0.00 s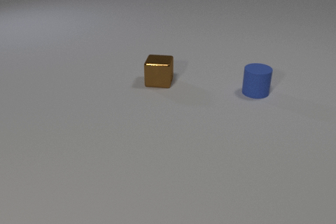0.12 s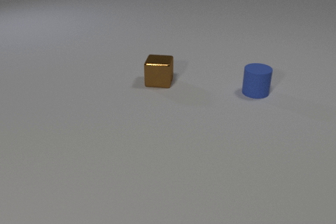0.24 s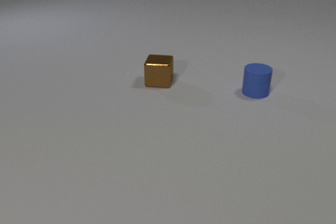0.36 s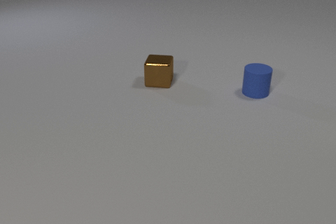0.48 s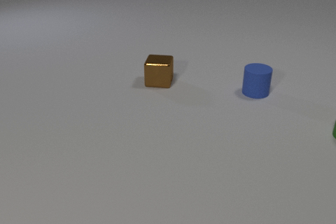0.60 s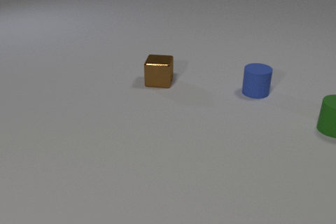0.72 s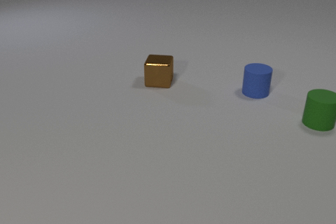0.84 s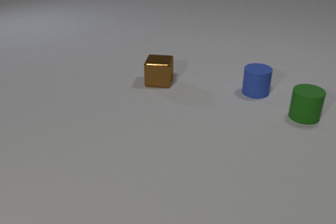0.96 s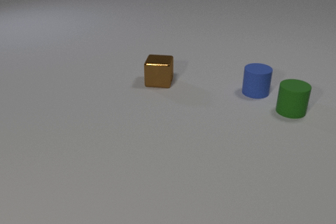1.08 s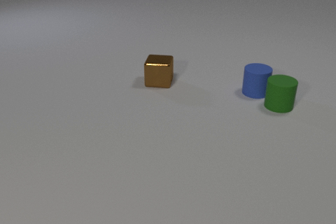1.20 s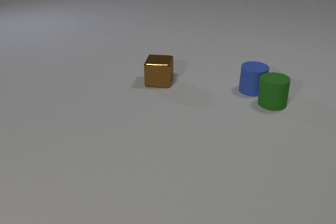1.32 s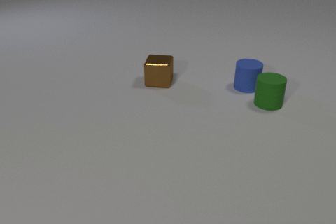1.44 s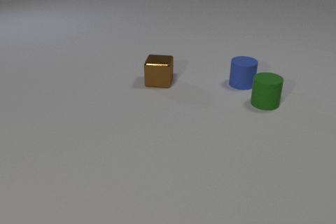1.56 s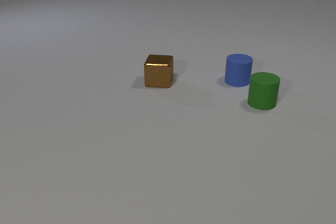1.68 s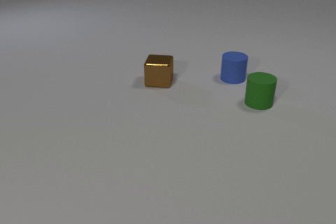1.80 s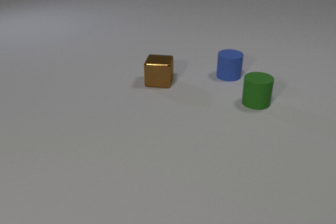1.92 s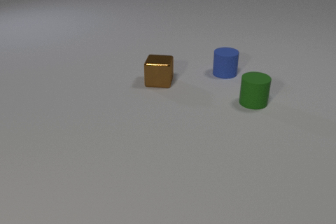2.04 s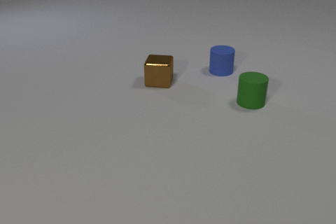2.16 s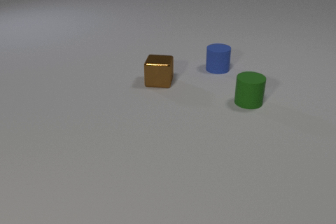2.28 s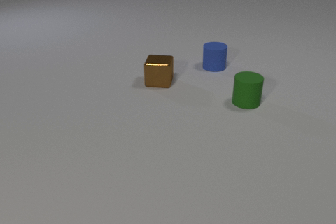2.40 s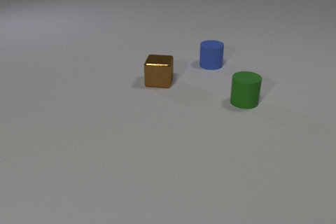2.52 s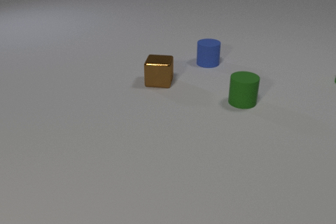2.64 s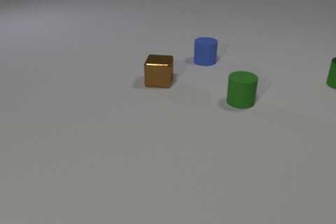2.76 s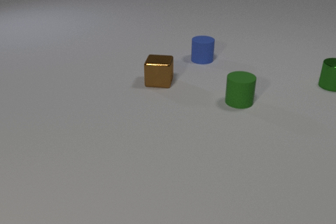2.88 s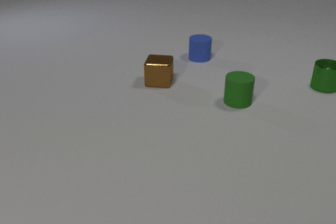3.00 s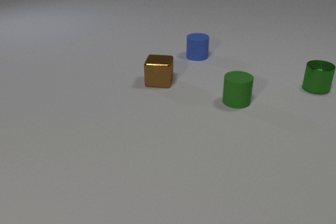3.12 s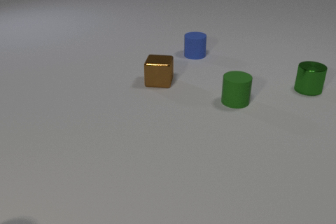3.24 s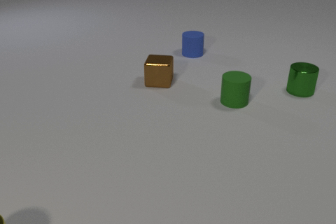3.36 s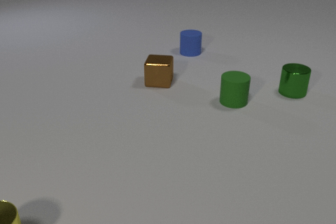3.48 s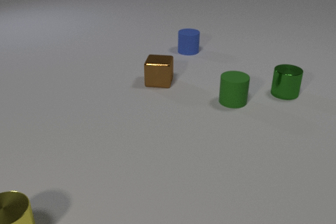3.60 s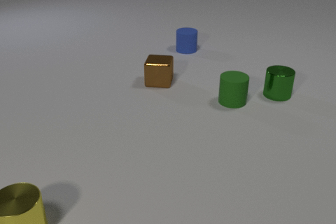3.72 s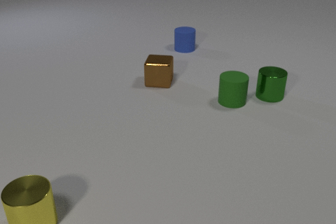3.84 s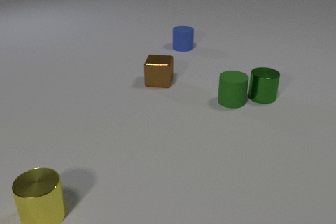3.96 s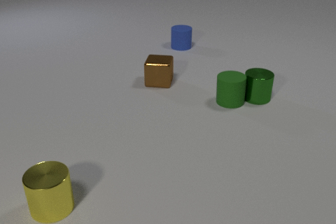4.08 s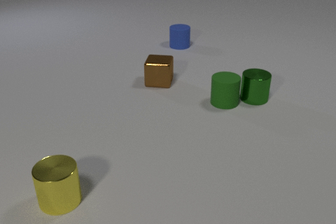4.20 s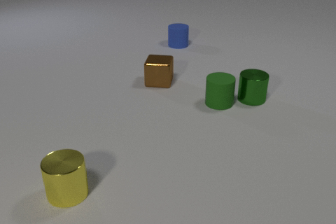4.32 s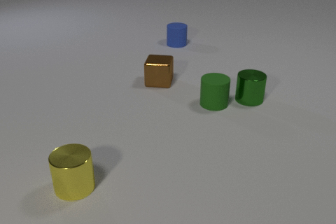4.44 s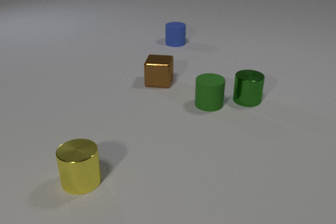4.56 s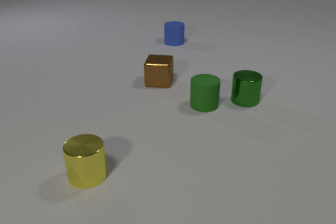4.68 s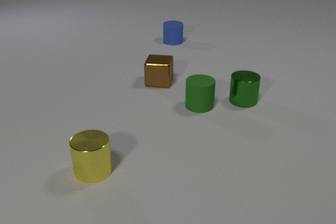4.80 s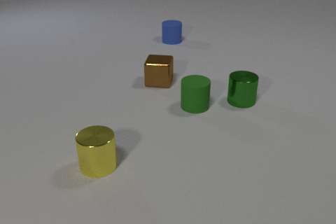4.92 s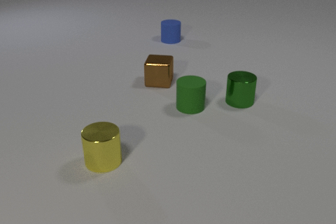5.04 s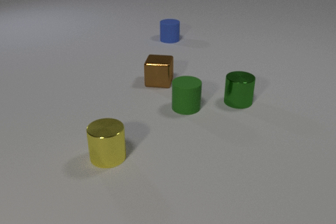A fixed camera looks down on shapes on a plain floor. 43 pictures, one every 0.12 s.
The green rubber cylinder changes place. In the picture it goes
to the left.
0.00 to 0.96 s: The green rubber cylinder comes in at the right edge, slides to the left and away from the camera.
0.96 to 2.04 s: The green rubber cylinder slides to the left. The blue rubber cylinder slides away from the camera and to the left. The green rubber cylinder and the blue rubber cylinder collide.
2.04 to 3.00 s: The green rubber cylinder slides to the left. The blue rubber cylinder slides away from the camera and to the left. The green metal cylinder comes in at the right edge, slides to the left and toward the camera.
3.00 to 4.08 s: The green rubber cylinder slides to the left. The blue rubber cylinder slides away from the camera and to the left. The green metal cylinder slides to the left and toward the camera. The yellow metal cylinder comes in at the bottom edge, slides to the right and away from the camera. The green rubber cylinder and the green metal cylinder collide.
4.08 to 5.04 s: The green rubber cylinder slides to the left. The blue rubber cylinder slides away from the camera and to the left. The green metal cylinder slides to the left and toward the camera. The yellow metal cylinder slides away from the camera and to the right.
What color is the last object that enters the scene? yellow.
What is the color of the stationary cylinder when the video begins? blue.
Are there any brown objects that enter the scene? no.
